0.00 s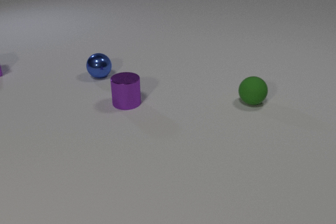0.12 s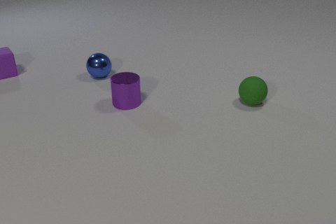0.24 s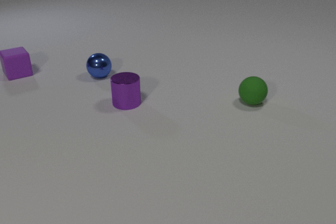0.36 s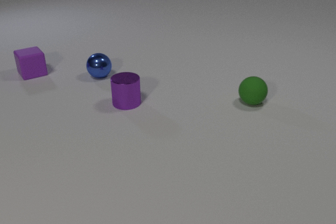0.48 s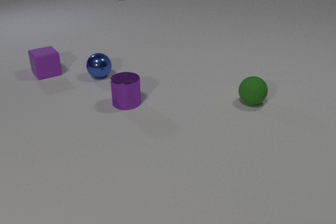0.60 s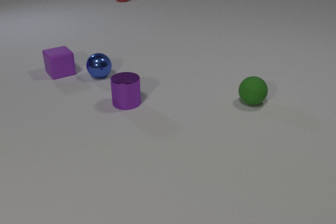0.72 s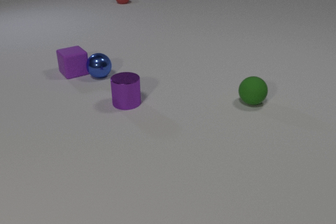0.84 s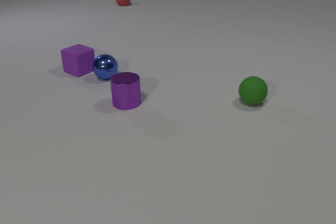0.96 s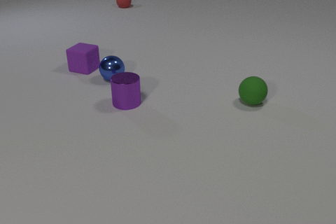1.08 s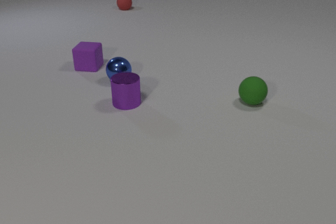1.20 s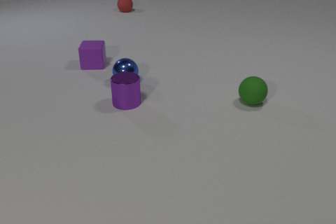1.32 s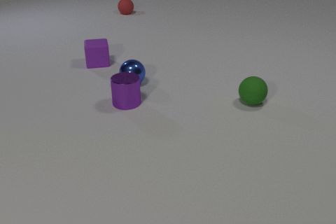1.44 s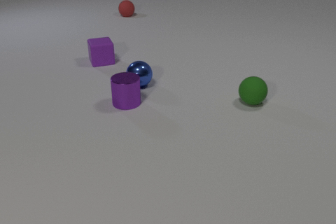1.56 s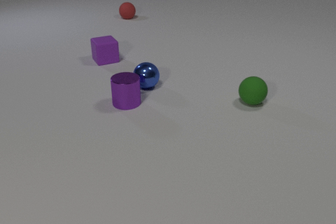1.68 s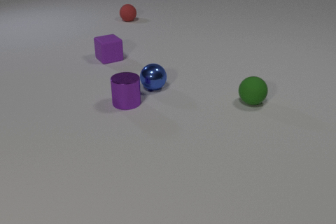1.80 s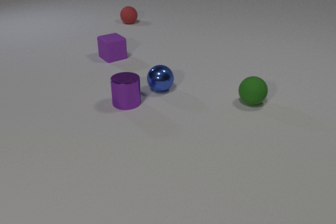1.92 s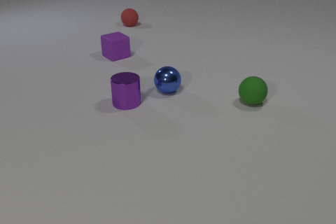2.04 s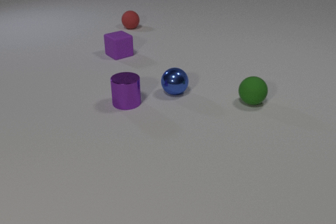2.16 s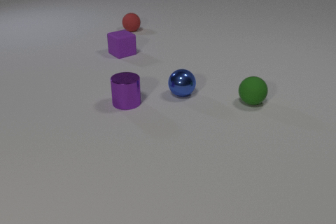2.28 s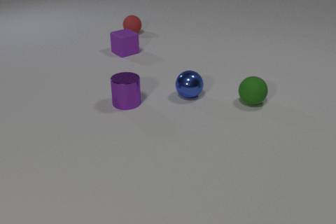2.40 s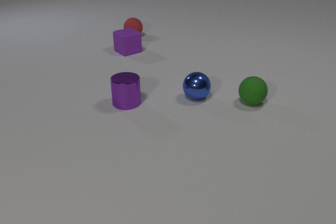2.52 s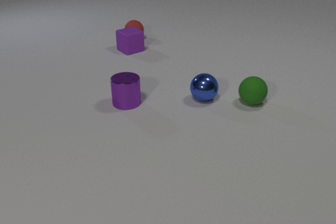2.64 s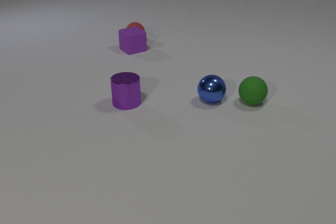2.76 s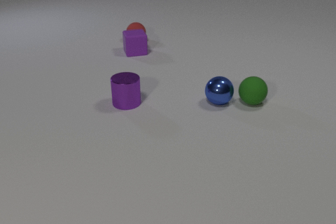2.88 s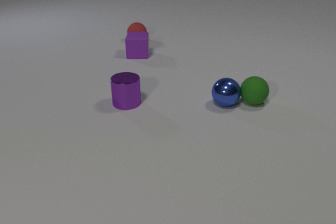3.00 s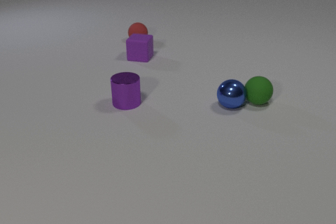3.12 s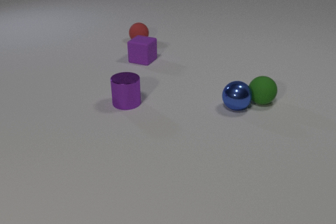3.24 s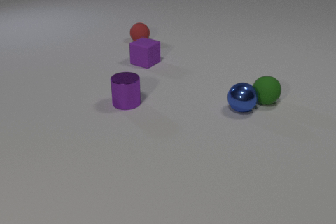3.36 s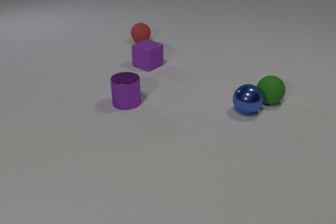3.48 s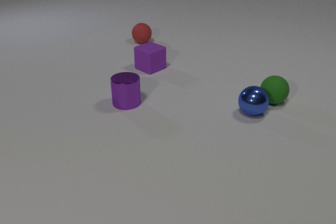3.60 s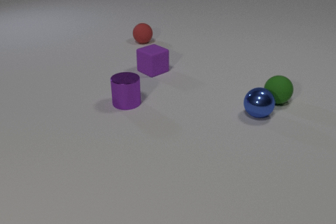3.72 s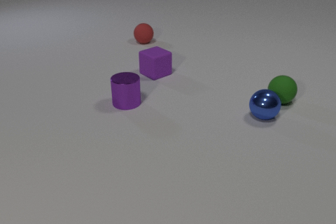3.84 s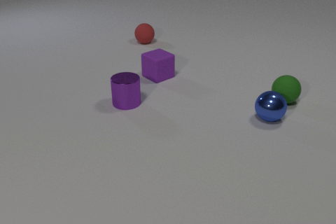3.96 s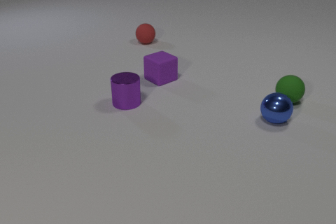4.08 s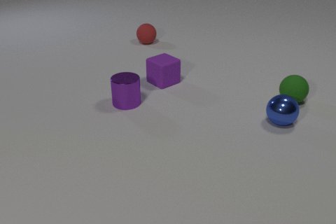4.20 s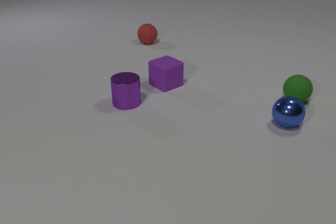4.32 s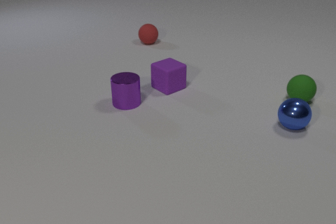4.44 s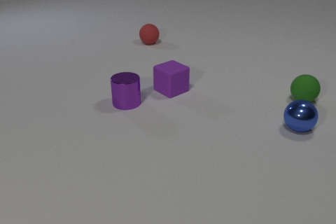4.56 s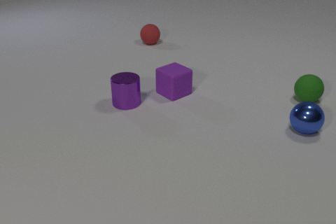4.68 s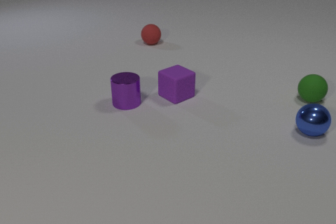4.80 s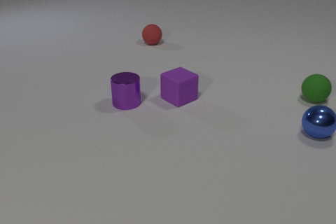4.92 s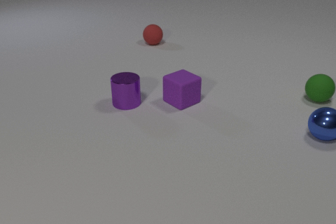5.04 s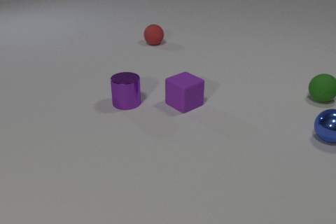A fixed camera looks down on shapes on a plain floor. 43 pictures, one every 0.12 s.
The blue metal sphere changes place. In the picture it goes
to the right.
The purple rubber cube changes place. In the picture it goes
to the right.
0.00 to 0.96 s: The purple rubber cube slides to the right, spins counterclockwise seen from above by about 30 degrees, its near face sliding to the right. The blue metal sphere rolls to the right and toward the camera. The red rubber sphere comes in at the top edge, rolls toward the camera. The purple rubber cube and the blue metal sphere collide.
0.96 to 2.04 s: The purple rubber cube slides to the right and away from the camera, spins so that its near face slides to the right, counterclockwise seen from above. The blue metal sphere rolls to the right and toward the camera. The red rubber sphere rolls toward the camera.
2.04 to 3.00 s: The purple rubber cube slides to the right and toward the camera, spins clockwise seen from above by about 45 degrees, its near face sliding to the left. The blue metal sphere rolls to the right and toward the camera. The red rubber sphere rolls toward the camera. The purple rubber cube and the red rubber sphere collide. The blue metal sphere and the green rubber sphere collide.
3.00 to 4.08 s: The purple rubber cube slides toward the camera, spins so that its near face slides to the left, clockwise seen from above. The blue metal sphere rolls to the right and toward the camera. The green rubber sphere rolls to the right. The red rubber sphere rolls to the right.
4.08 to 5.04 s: The purple rubber cube slides toward the camera and to the right. The blue metal sphere rolls to the right. The green rubber sphere rolls to the right and away from the camera. The red rubber sphere rolls to the right.
What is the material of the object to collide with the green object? metal.
What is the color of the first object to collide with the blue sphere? purple.
How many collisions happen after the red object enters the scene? 3.
